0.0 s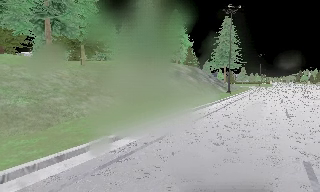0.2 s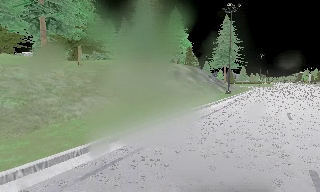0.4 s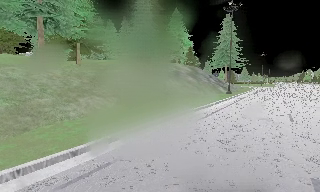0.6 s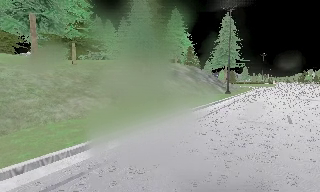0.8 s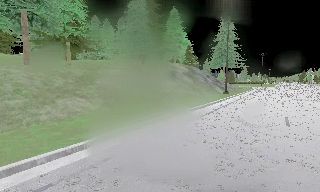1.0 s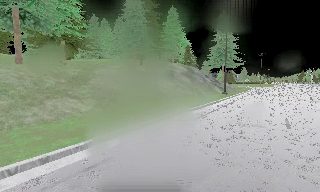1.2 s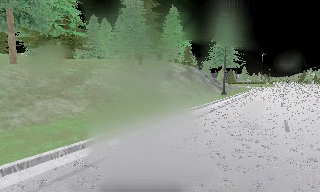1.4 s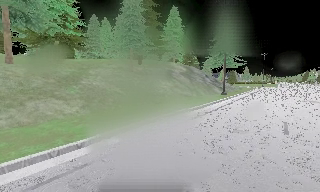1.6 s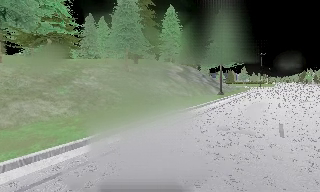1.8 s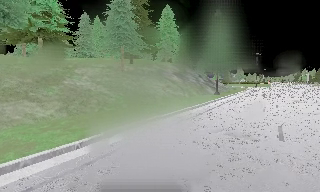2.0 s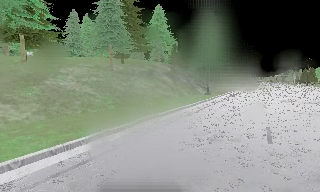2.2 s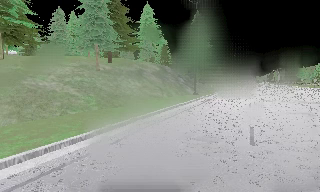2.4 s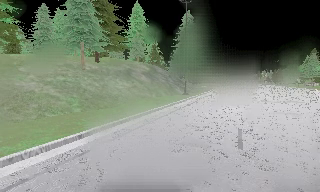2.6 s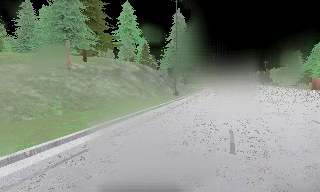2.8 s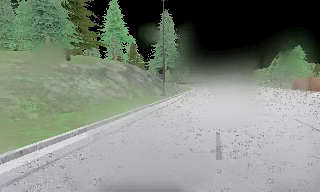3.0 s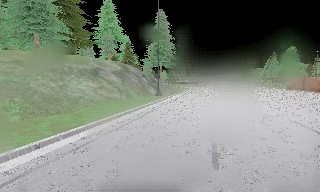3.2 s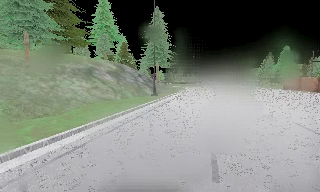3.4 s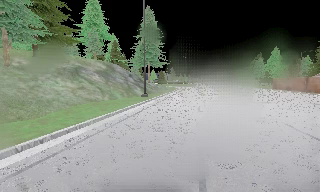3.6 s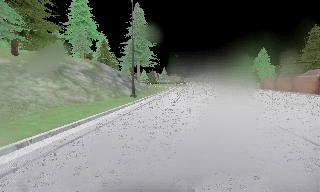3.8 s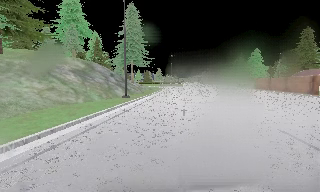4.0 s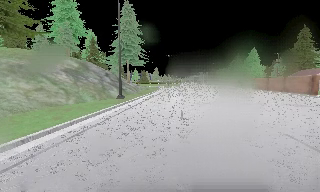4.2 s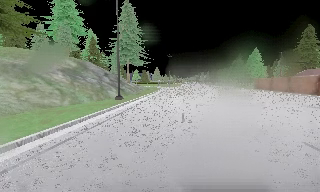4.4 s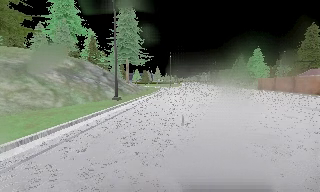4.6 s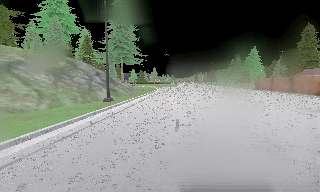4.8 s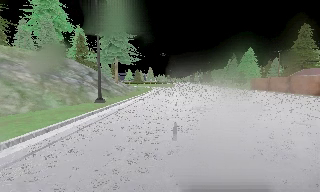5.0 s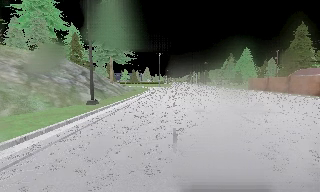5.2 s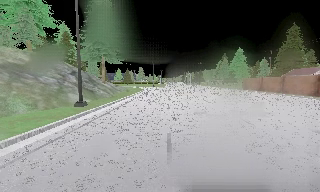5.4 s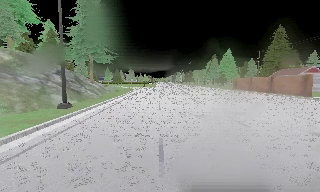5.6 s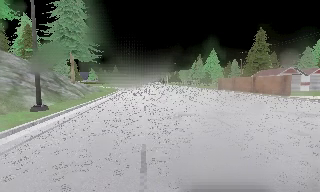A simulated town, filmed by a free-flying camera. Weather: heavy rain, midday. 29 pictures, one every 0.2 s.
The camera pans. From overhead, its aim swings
clockwise.
The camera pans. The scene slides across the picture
to the left.
0.0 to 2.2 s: The camera travels forward and to its right, about 5 m, so what stands in front looms larger.
2.2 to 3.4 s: The camera pans to its right, which is clockwise from overhead, by about 15 degrees. It travels forward, about 3 m, so what stands in front looms larger.
3.4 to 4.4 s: The camera travels forward, about 3 m, so what stands in front looms larger.
4.4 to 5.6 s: The camera pans to its right, which is clockwise from overhead, by about 15 degrees. It travels forward, about 4 m, so what stands in front looms larger. It loses speed.
The film runs forward here.
